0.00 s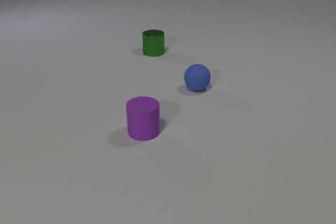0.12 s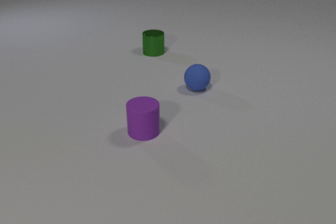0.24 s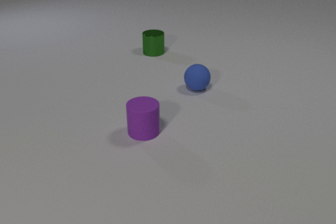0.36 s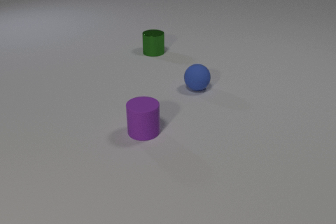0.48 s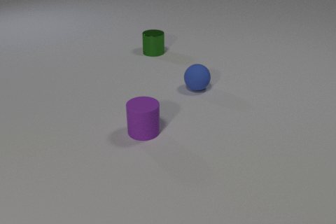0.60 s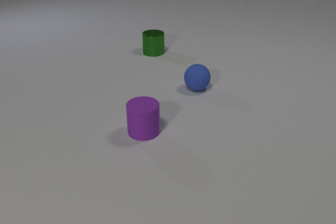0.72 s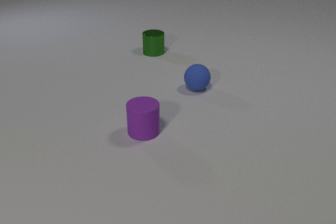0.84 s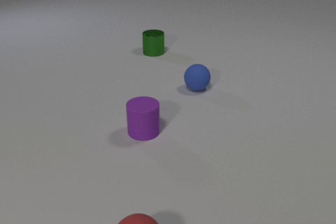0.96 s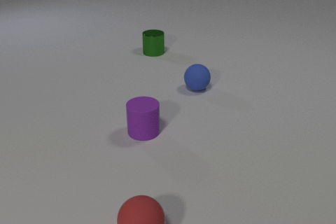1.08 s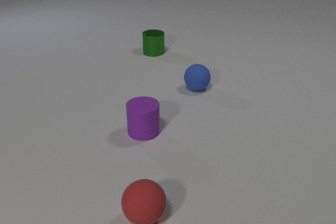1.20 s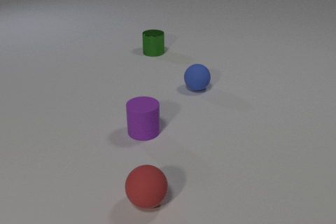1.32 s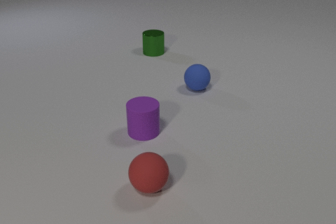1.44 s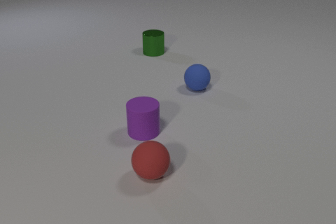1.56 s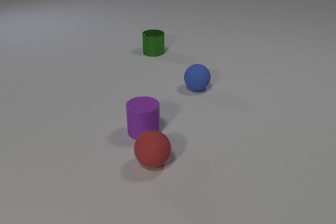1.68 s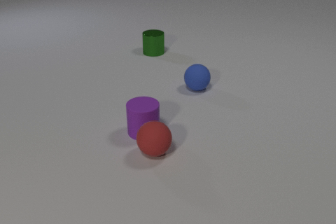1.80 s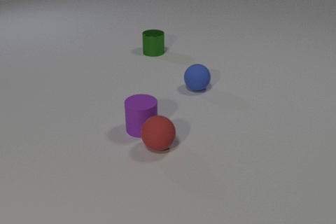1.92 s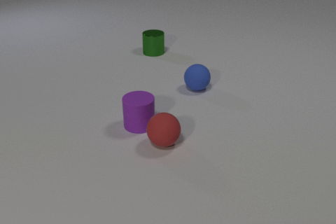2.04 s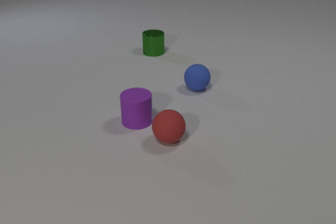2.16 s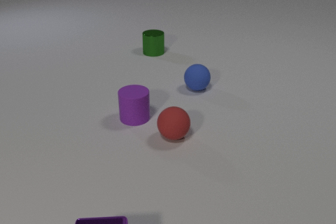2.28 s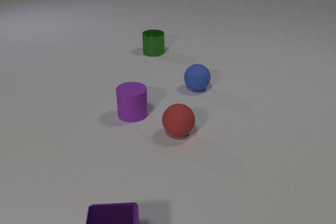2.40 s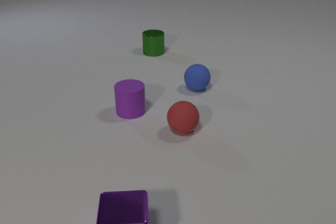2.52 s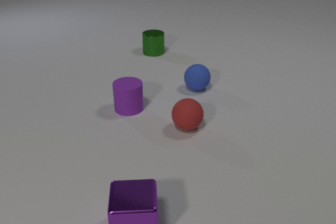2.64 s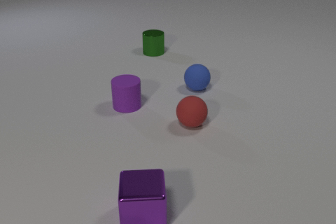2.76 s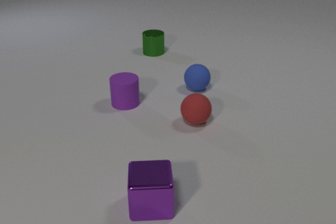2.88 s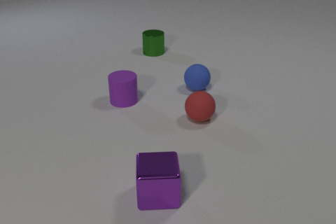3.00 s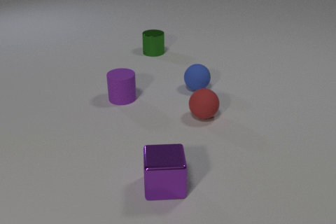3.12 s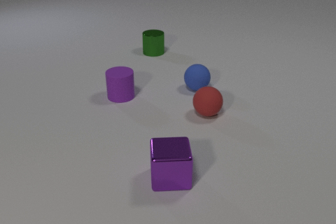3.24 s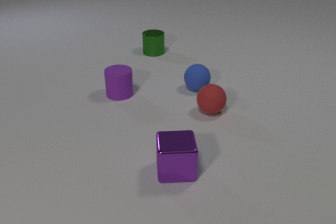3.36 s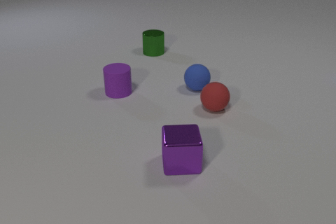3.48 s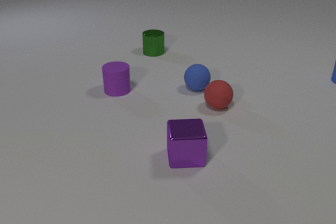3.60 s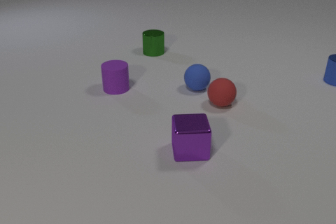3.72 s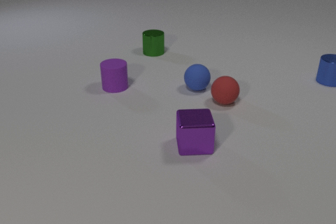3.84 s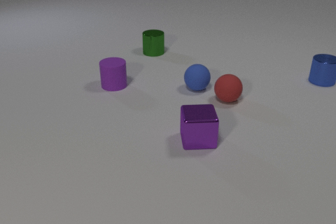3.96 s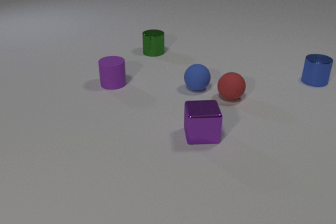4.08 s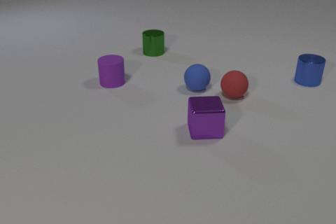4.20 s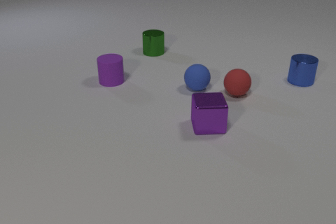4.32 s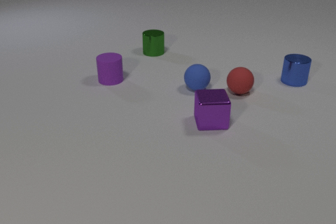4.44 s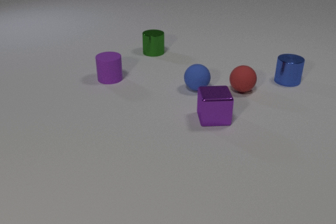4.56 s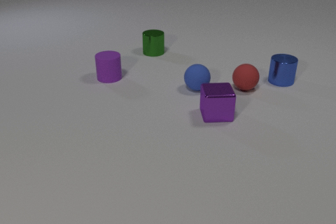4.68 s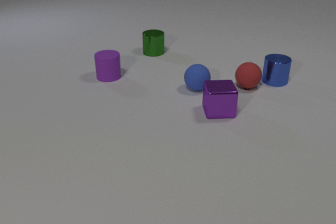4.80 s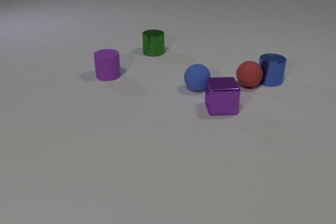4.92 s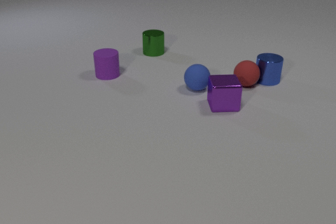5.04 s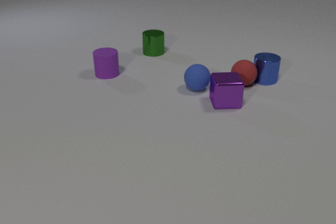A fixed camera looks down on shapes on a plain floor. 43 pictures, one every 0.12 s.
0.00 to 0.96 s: The red rubber sphere comes in at the bottom edge, rolls away from the camera.
0.96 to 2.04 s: The red rubber sphere rolls away from the camera. The purple rubber cylinder slides away from the camera. The red rubber sphere and the purple rubber cylinder collide.
2.04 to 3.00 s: The red rubber sphere rolls away from the camera and to the right. The purple rubber cylinder slides away from the camera. The purple metal cube comes in at the bottom edge, slides away from the camera and to the right.
3.00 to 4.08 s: The red rubber sphere rolls away from the camera and to the right. The purple rubber cylinder slides away from the camera. The blue metal cylinder comes in at the right edge, slides to the left and toward the camera. The purple metal cube slides away from the camera and to the right.
4.08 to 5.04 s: The red rubber sphere rolls away from the camera. The purple rubber cylinder slides away from the camera. The blue metal cylinder slides to the left. The purple metal cube slides away from the camera. The red rubber sphere and the blue metal cylinder collide.
How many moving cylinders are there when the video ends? 2.
What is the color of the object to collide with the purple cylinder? red.
What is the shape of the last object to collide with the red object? cylinder.
